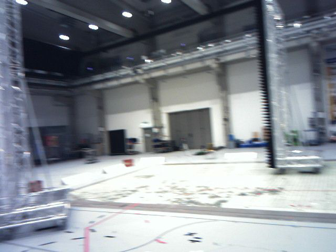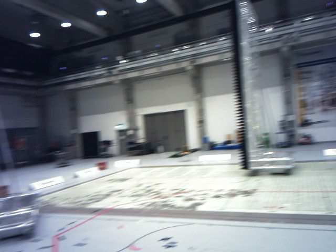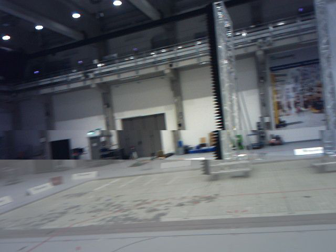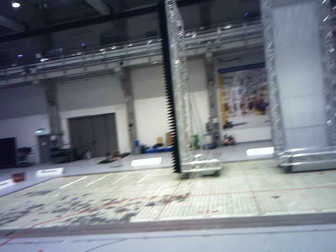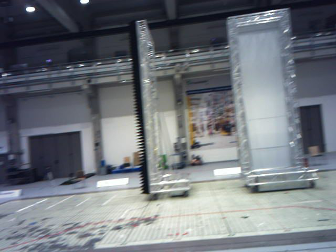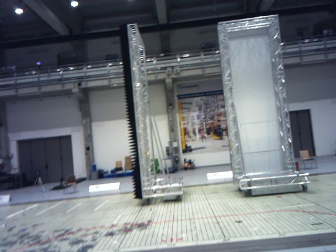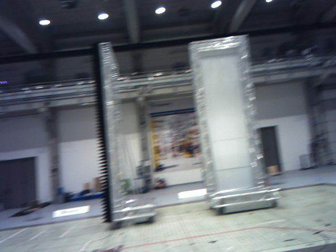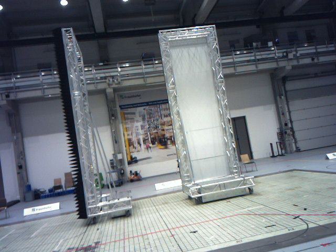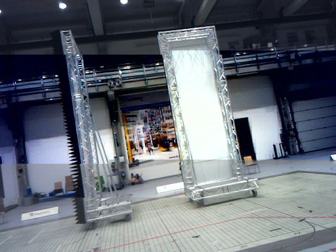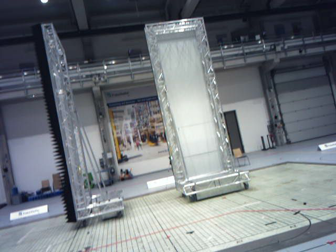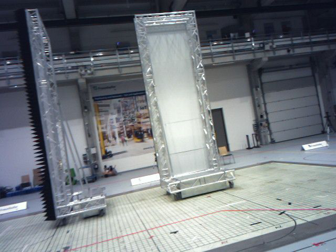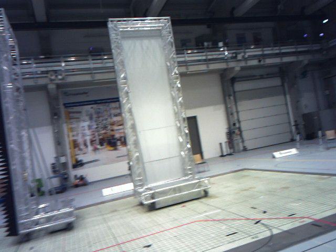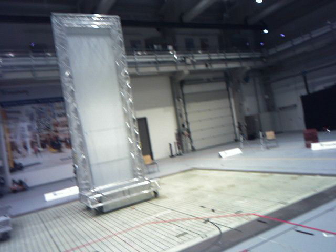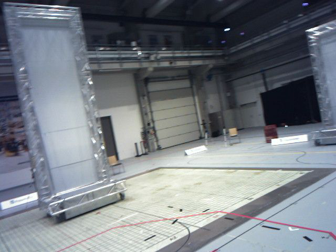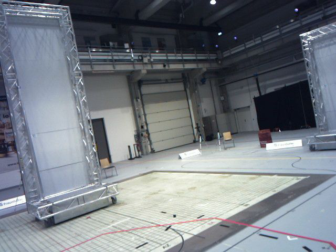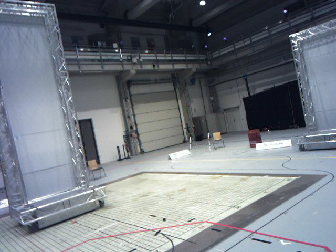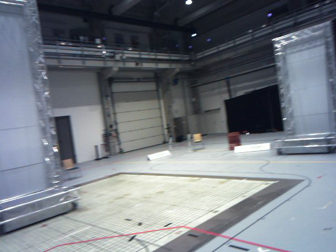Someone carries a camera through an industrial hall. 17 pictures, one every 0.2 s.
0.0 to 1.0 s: The scene slides to the left, as the camera pans about 25 degrees to its right. It travels forward, about 0.7 m, so what stands in front looms larger. It loses speed.
1.0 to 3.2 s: The scene slides to the left, as the camera pans about 45 degrees to its right. It travels forward, about 2.2 m.
The film runs forward here.
